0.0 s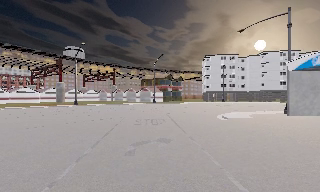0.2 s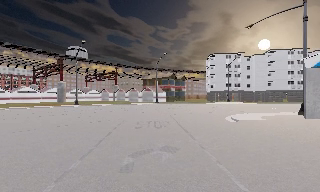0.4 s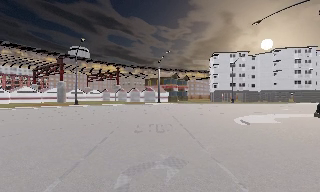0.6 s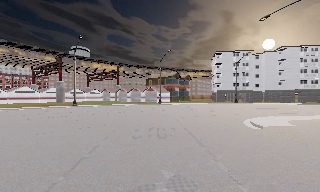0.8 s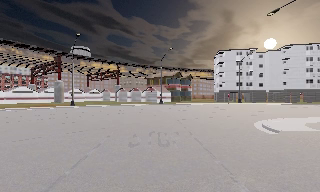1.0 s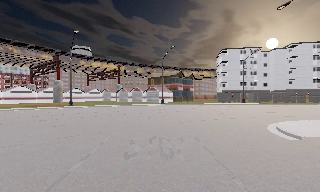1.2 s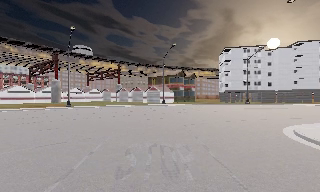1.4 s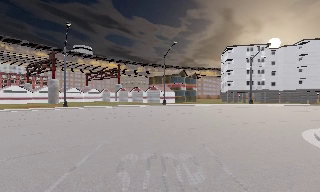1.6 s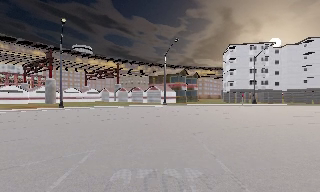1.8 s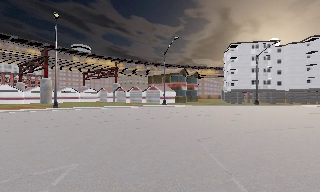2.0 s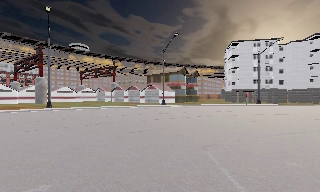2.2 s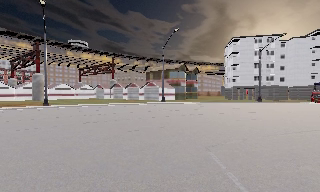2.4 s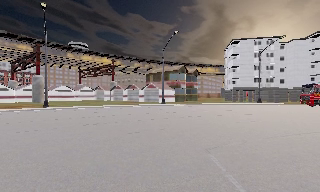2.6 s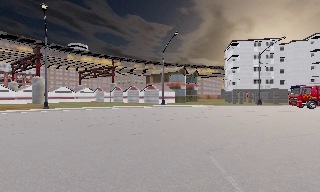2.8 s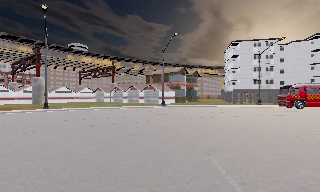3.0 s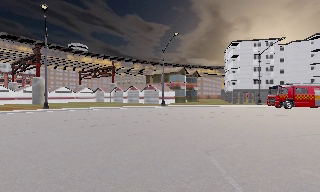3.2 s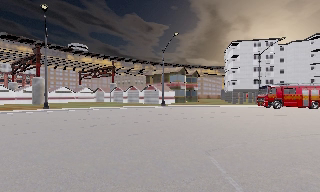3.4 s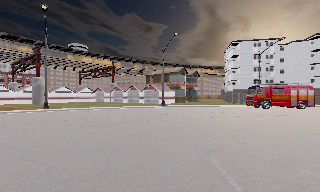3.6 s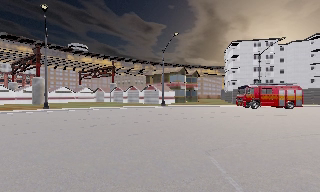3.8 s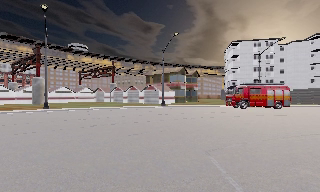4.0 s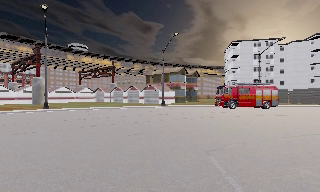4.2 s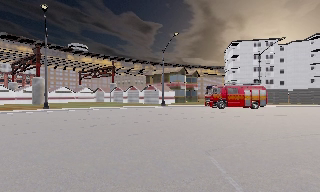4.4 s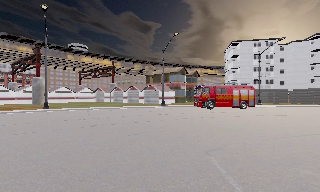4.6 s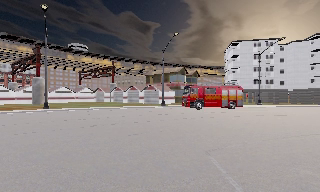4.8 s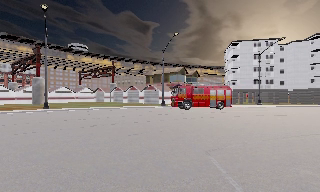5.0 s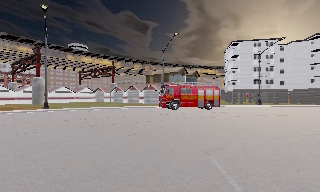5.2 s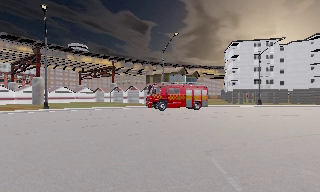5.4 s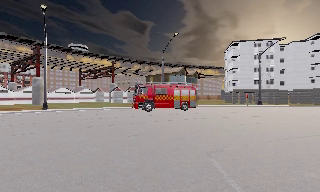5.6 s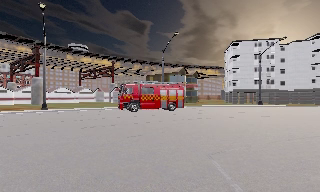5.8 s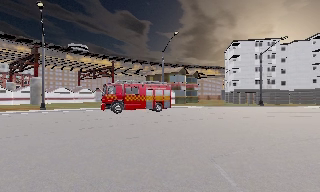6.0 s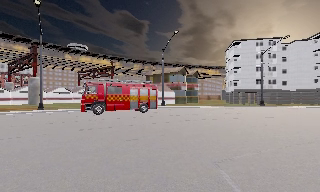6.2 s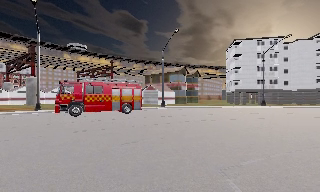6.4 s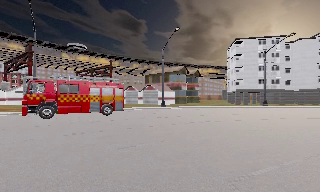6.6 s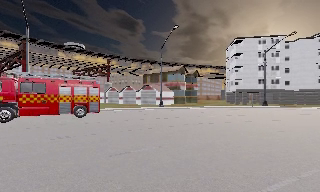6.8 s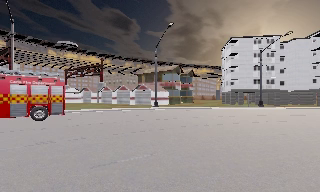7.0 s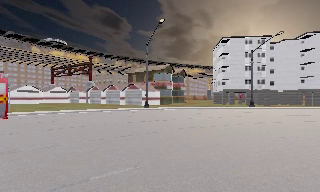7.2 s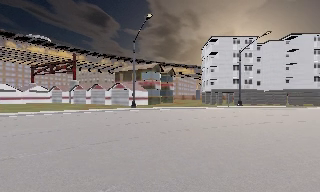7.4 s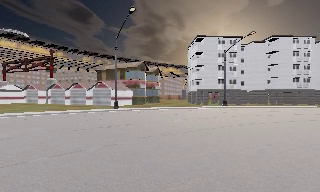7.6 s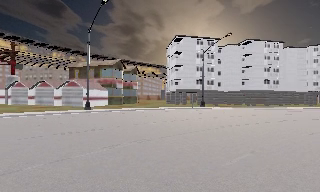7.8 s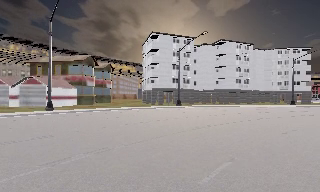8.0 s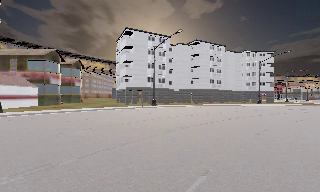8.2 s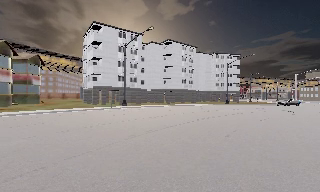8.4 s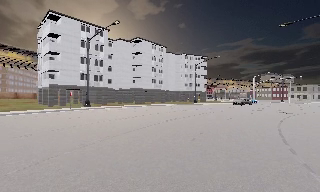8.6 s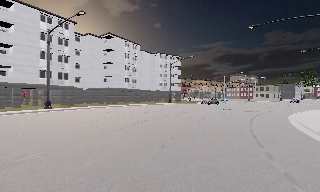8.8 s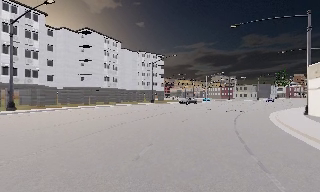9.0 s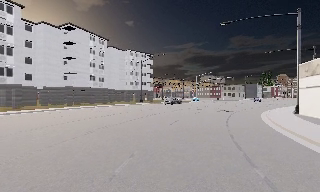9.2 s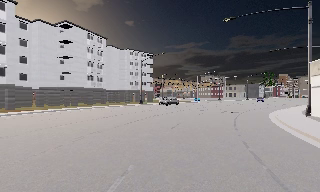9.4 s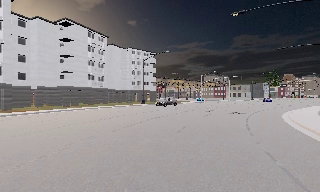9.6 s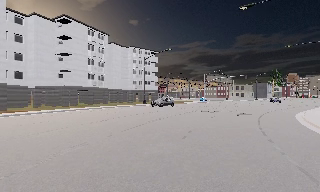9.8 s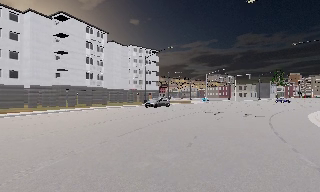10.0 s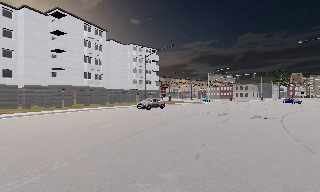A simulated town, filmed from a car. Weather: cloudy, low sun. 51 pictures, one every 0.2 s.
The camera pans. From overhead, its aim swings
clockwise.
The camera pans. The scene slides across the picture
to the left.
0.0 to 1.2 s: The camera travels forward, about 7 m, so what stands in front looms larger.
1.2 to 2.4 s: The camera travels forward, about 5 m, so what stands in front looms larger. It loses speed.
2.4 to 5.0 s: The camera keeps its place and its aim.
5.0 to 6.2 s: The camera travels forward, about 1.5 m, so what stands in front looms larger. It gains speed.
6.2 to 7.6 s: The scene slides to the left, as the camera pans about 20 degrees to its right. It travels forward, about 6 m, so what stands in front looms larger. It gains speed.
7.6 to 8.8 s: The camera swings to its right by about 50 degrees, and the scene slides to the left. It travels forward, about 7 m.
8.8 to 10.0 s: The camera travels forward, about 7 m, so what stands in front looms larger.
The film runs forward here.
